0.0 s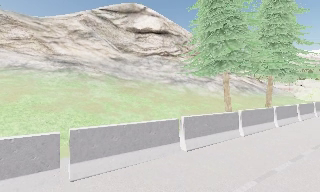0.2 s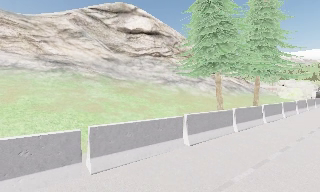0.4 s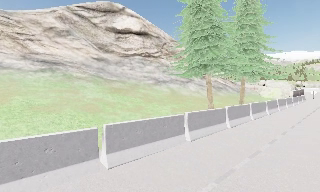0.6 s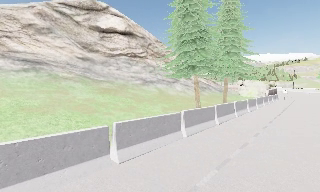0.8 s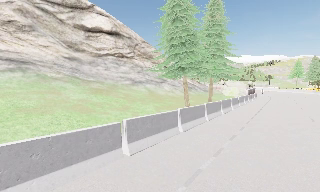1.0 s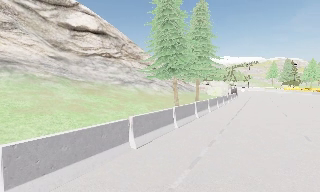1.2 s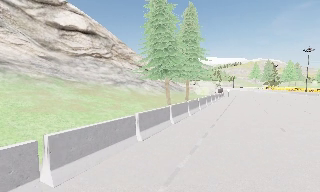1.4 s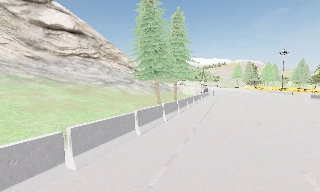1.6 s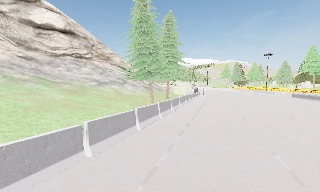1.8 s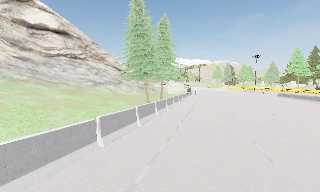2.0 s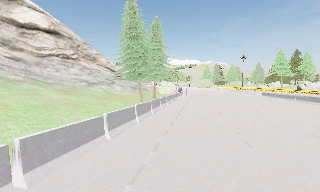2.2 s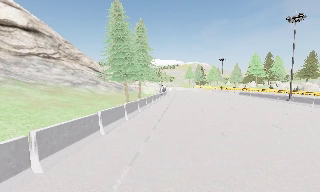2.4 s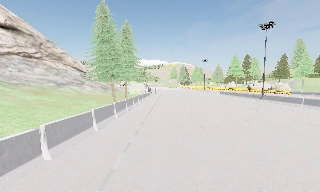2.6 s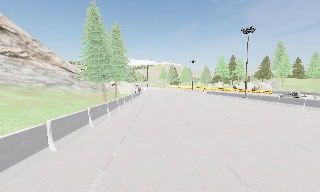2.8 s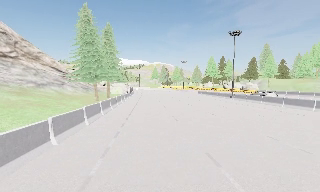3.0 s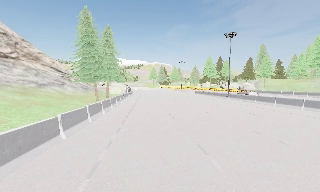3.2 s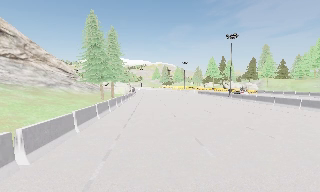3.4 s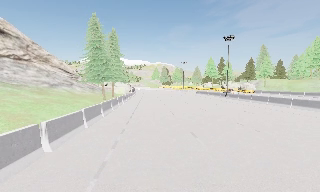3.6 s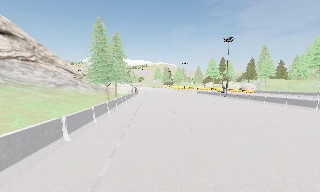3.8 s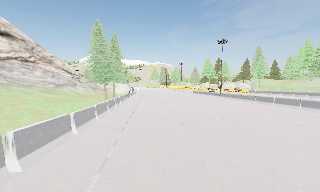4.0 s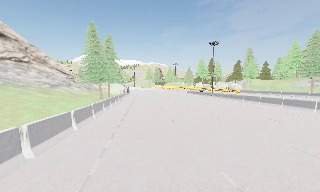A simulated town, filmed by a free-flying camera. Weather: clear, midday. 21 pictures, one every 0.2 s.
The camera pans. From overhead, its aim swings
clockwise.
0.0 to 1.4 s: The camera pans to its right, which is clockwise from overhead, by about 35 degrees. It travels backward and to its left, about 6 m.
1.4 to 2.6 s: The scene slides to the left, as the camera pans about 25 degrees to its right. It travels backward, about 6 m, so what stands in front gets smaller.
2.6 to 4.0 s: The camera travels backward, about 7 m, so what stands in front gets smaller.
The film runs forward here.
